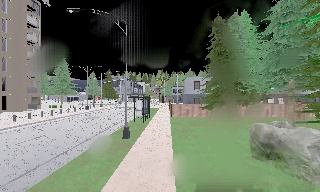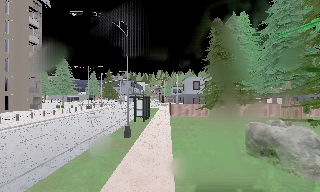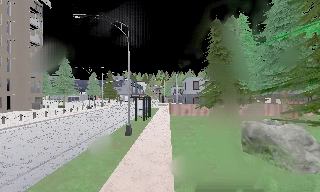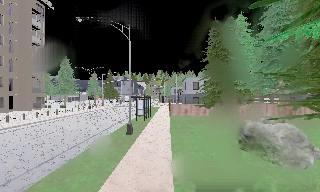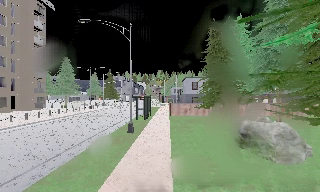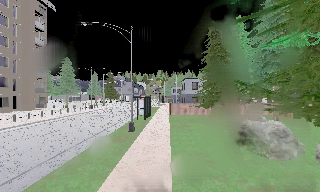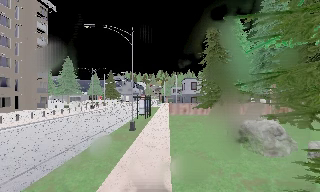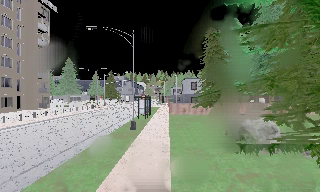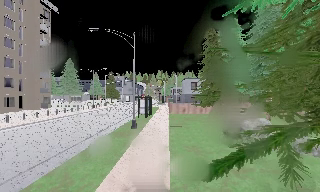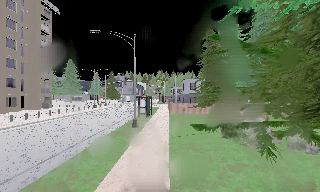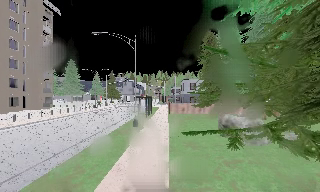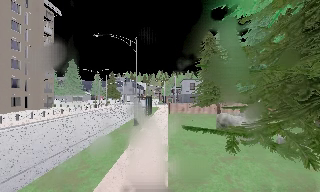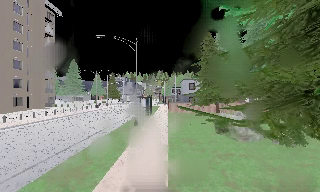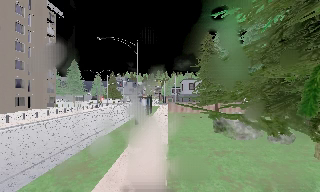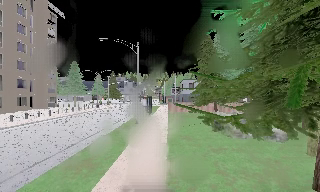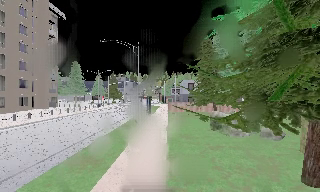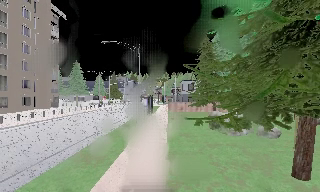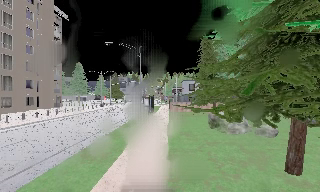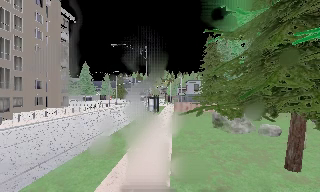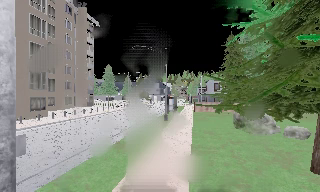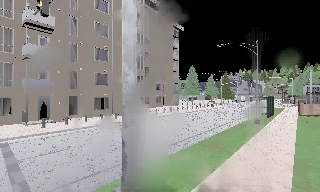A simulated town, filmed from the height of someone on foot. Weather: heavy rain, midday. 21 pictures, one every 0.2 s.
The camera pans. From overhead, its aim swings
counterclockwise.
The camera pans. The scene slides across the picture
to the right.
0.0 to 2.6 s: The camera travels backward, about 4.5 m, so what stands in front gets smaller.
2.6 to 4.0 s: The scene slides to the right, as the camera pans about 40 degrees to its left. It travels backward, about 2.5 m.
The film runs backward here.
